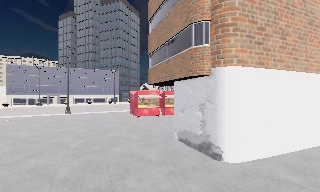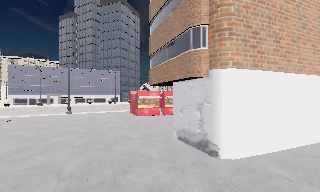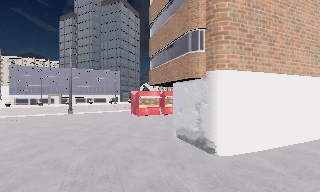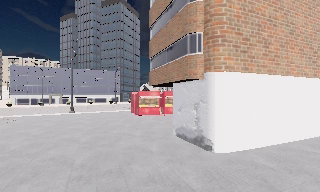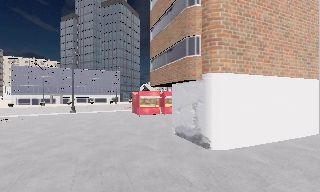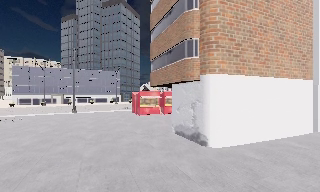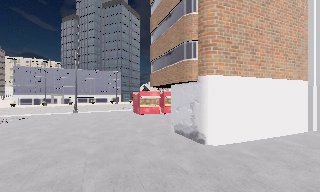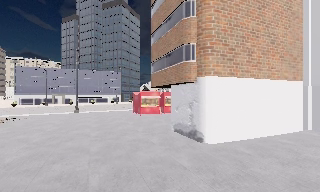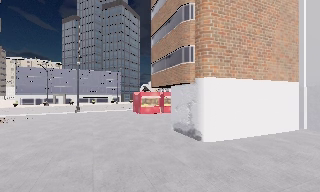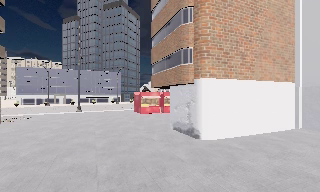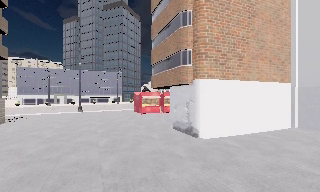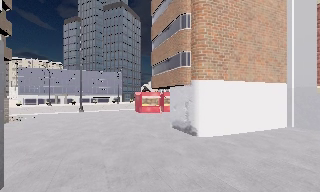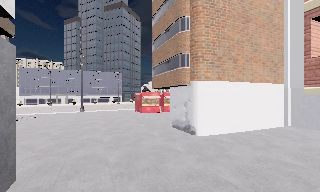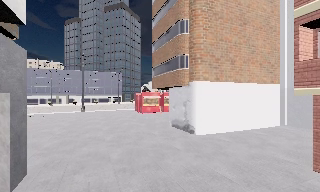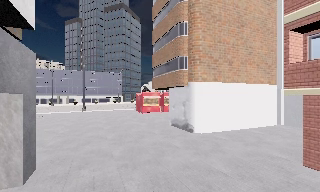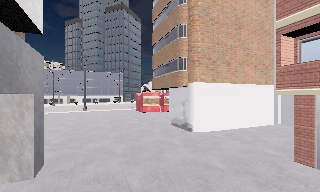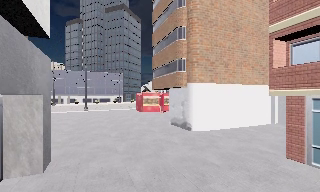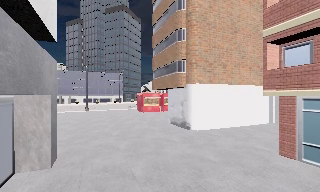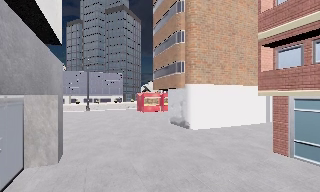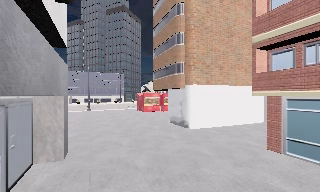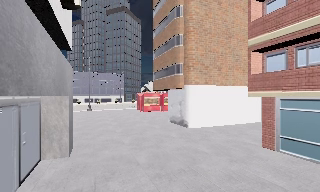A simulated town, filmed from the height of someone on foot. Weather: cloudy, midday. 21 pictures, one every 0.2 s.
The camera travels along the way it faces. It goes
backward.
0.0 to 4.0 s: The camera travels backward, about 7 m, so what stands in front gets smaller.
The film runs backward here.
